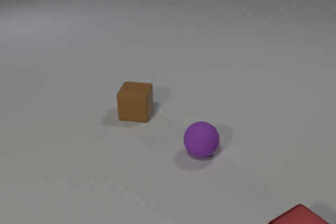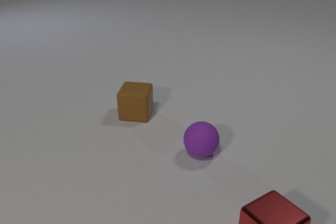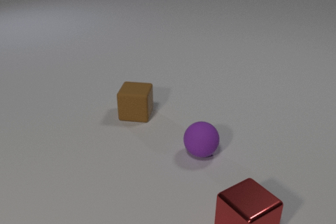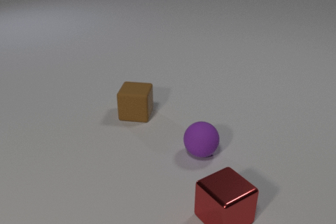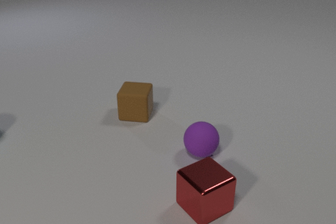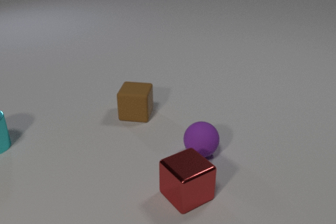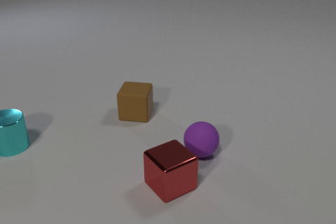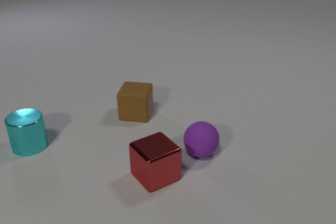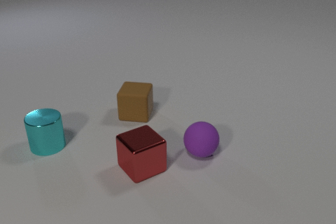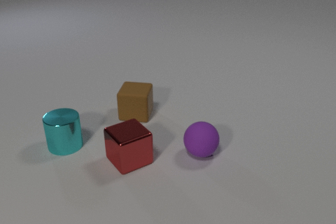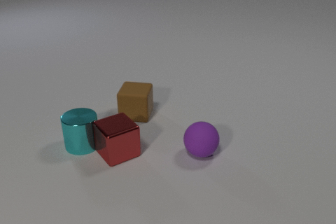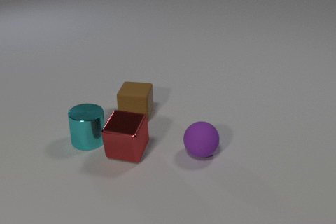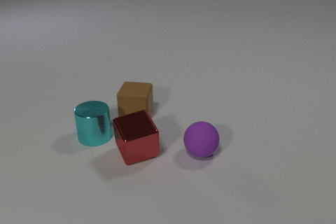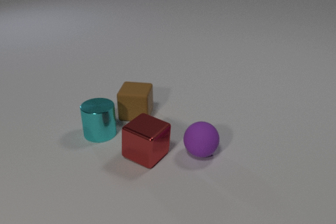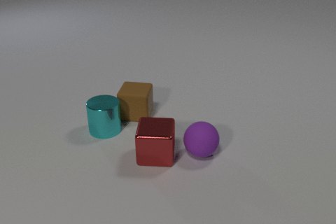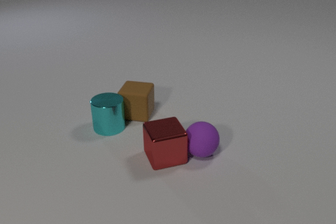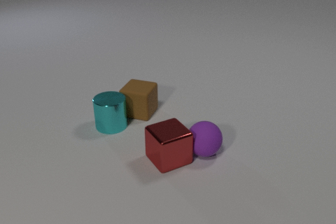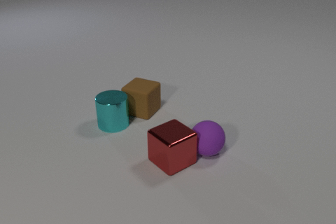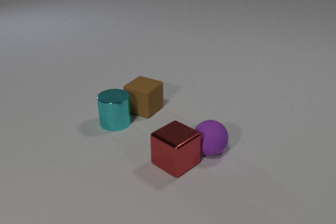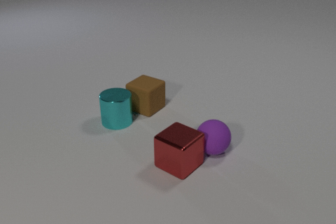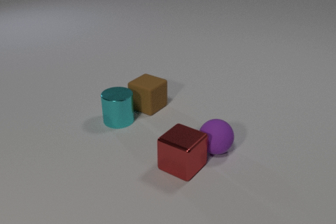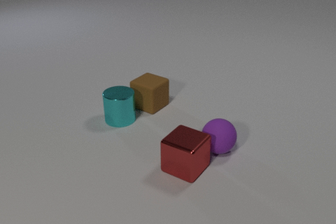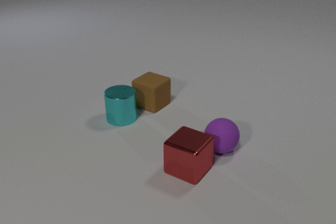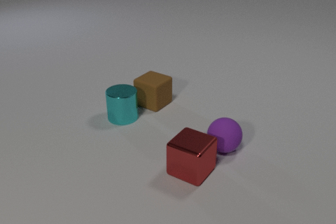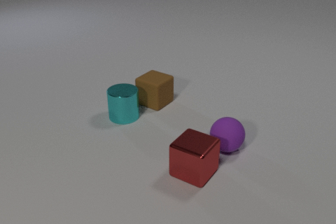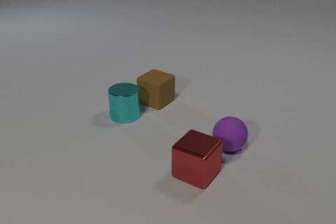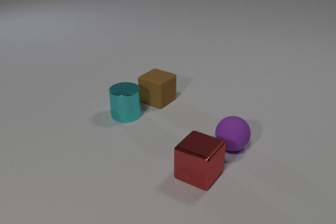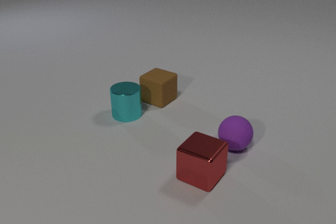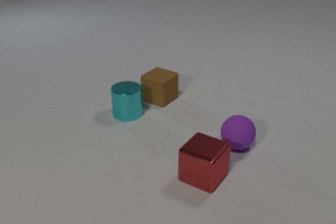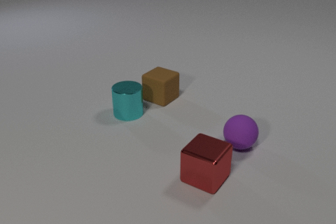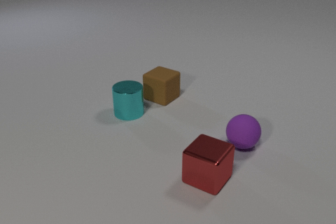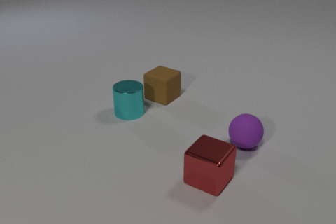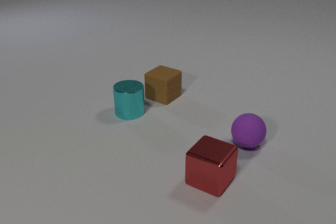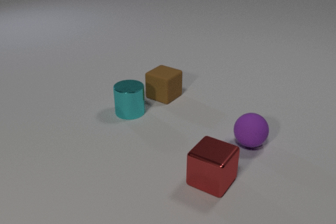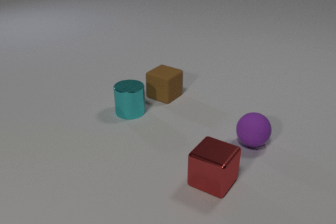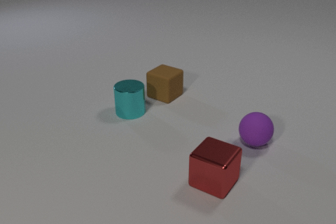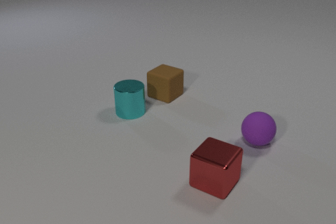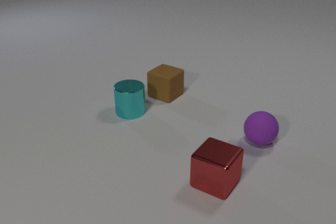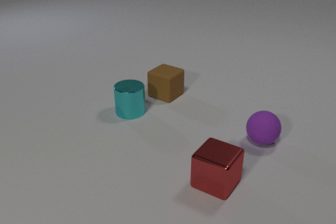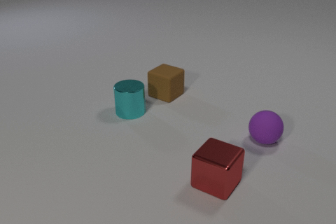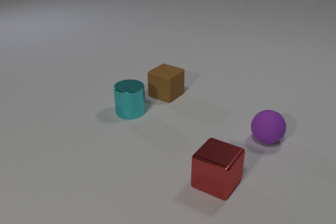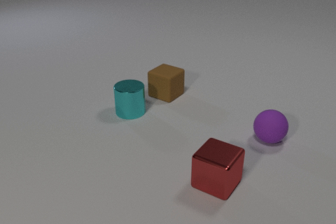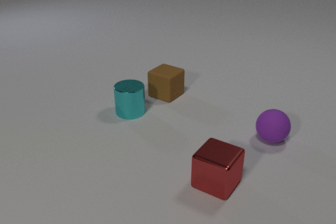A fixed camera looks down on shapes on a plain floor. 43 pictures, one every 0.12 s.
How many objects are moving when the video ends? 1.
Are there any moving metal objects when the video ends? no.
What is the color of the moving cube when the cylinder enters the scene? red.
0.00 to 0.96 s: The cyan metal cylinder comes in at the left edge, slides to the right. The red metal cube slides to the left and away from the camera.
0.96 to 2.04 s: The cyan metal cylinder slides to the right. The red metal cube slides to the right. The brown rubber cube slides away from the camera. The cyan metal cylinder and the red metal cube collide. The cyan metal cylinder and the brown rubber cube collide. The red metal cube and the purple rubber sphere collide.
2.04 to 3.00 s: The cyan metal cylinder slides away from the camera and to the right. The red metal cube slides to the right and toward the camera. The brown rubber cube slides away from the camera and to the right. The purple rubber sphere rolls to the right and away from the camera.
3.00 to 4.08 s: The cyan metal cylinder slides away from the camera. The red metal cube slides to the right and toward the camera. The brown rubber cube slides away from the camera and to the right. The purple rubber sphere rolls to the right and away from the camera.
4.08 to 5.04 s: The purple rubber sphere rolls to the right and away from the camera.
